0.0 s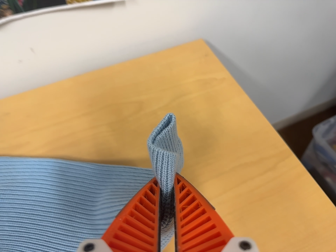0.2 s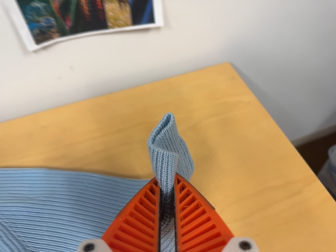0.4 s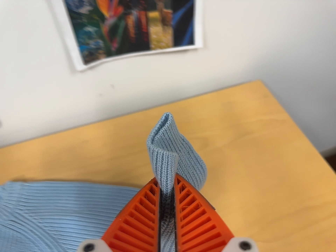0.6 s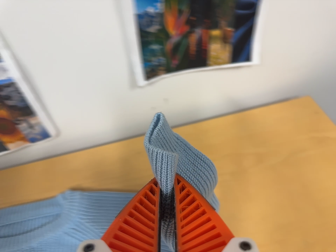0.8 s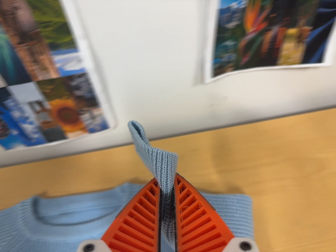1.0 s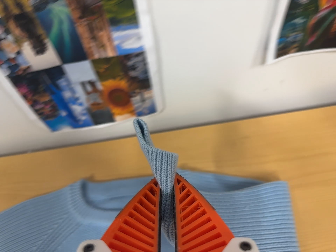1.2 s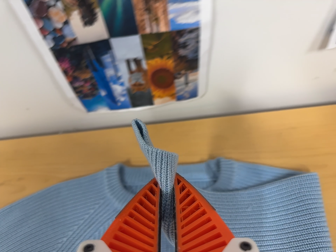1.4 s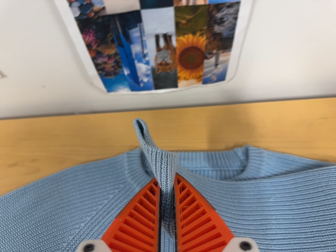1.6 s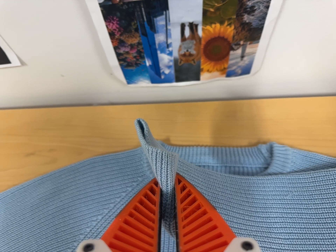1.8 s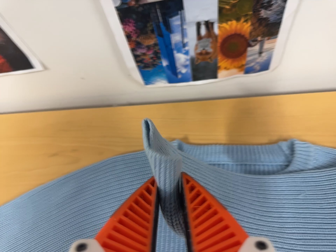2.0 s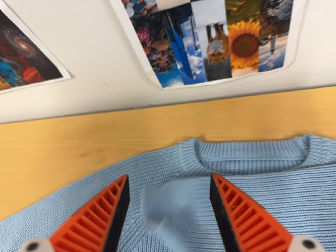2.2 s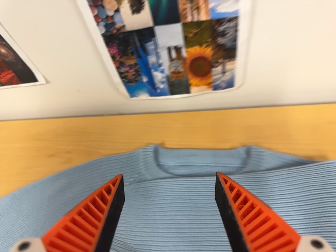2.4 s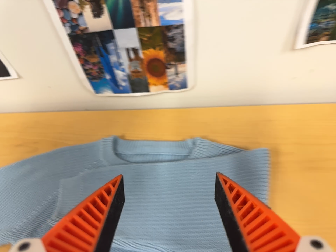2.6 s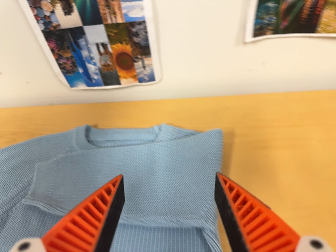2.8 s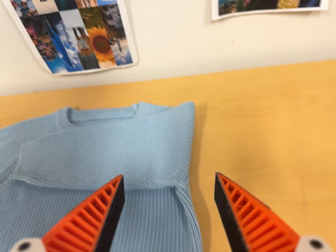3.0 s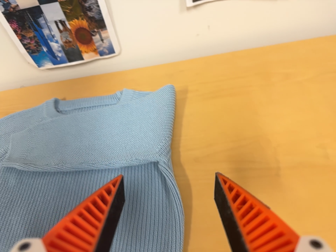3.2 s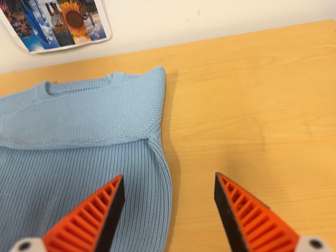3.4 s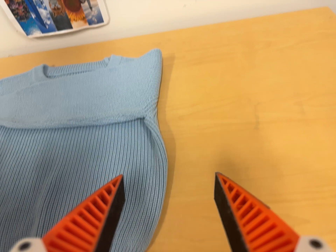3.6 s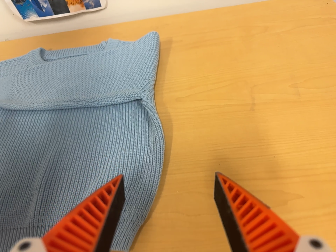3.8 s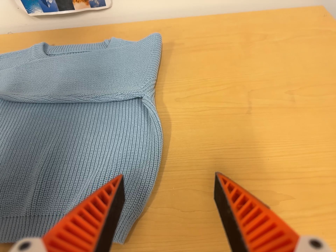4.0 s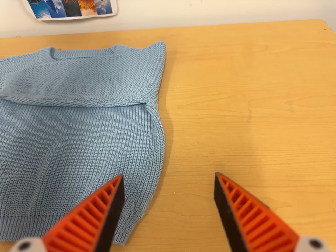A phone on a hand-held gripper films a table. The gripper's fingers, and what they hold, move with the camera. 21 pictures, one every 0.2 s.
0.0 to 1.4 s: The camera swings to its left by about 15 degrees, and the scene slides to the right. It travels to its left, about 38 cm, so close, fixed things drift to the right. It rolls about its line of sight by about 15 degrees, and the scene rotates clockwise.
1.4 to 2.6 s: The camera travels backward, to its right and toward the bottom of its view, about 22 cm, so what stands in front gets smaller. Its aim tips toward the top of its view by about 10 degrees.
2.6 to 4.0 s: The camera travels toward the bottom of its view and backward, about 20 cm, so close, fixed things drift upward.
The film runs forward here.
